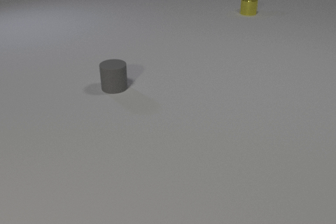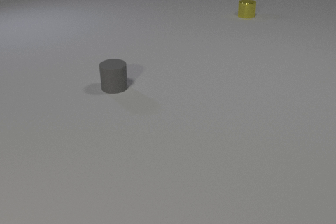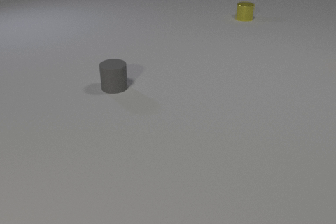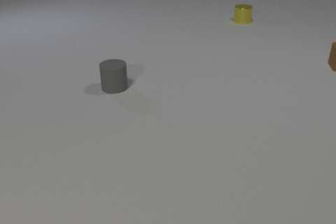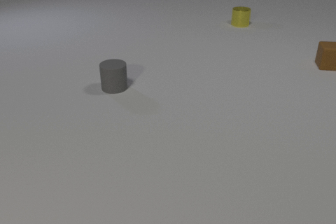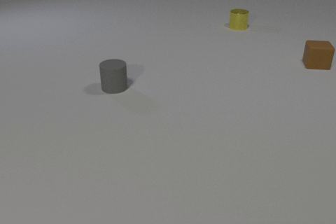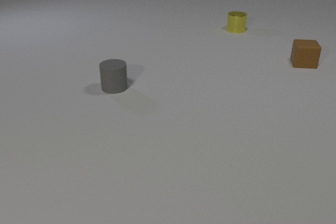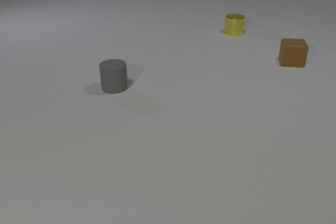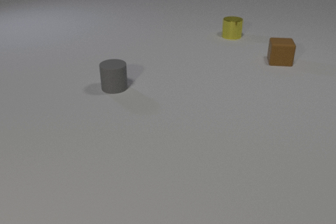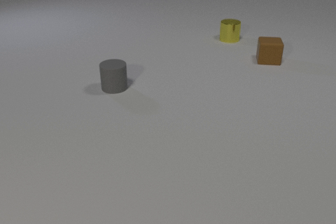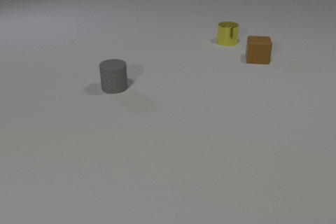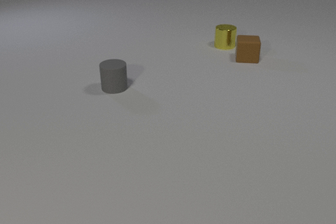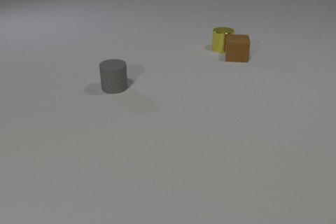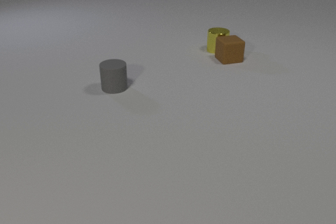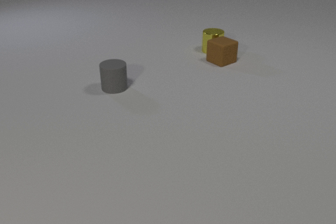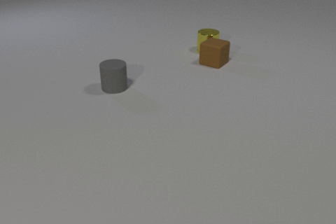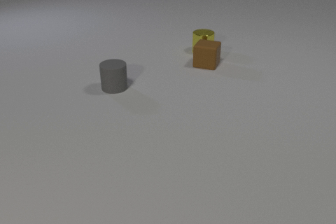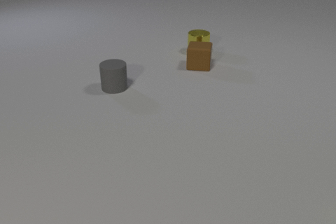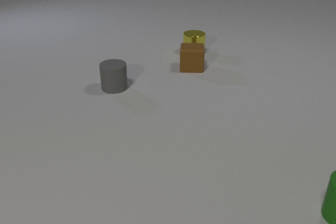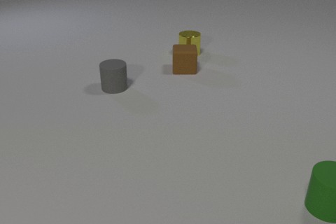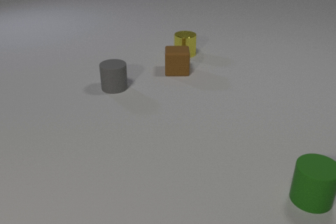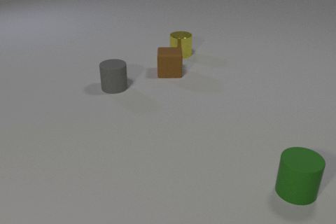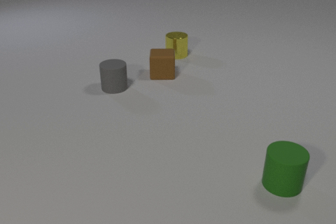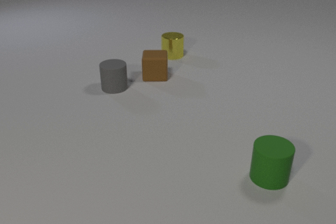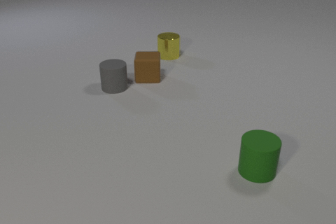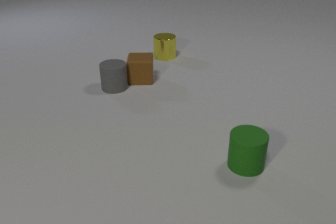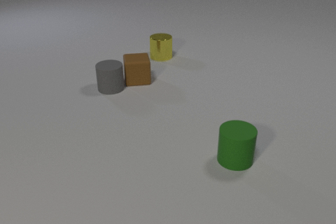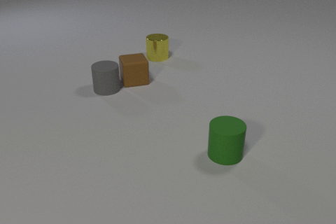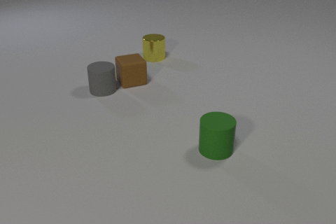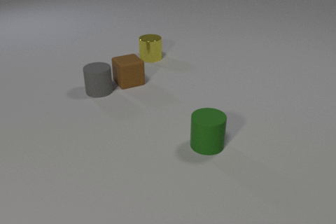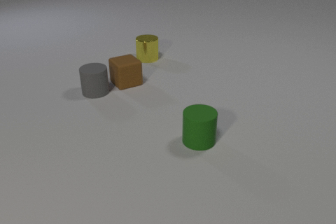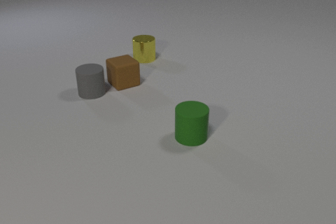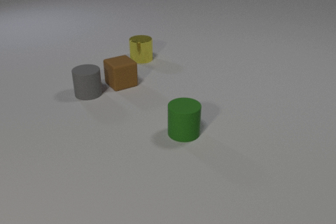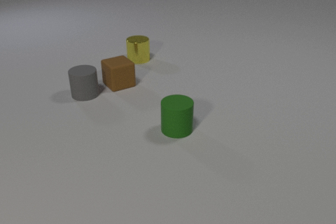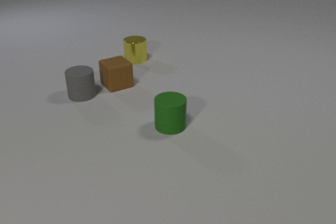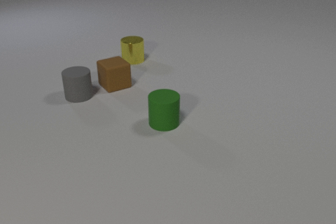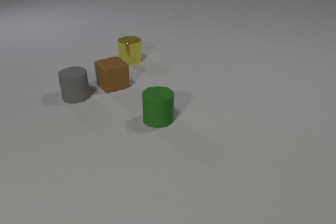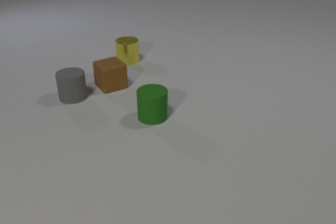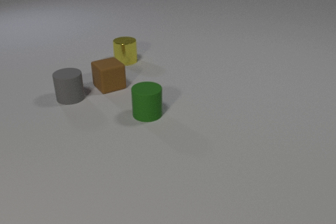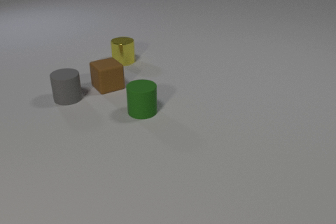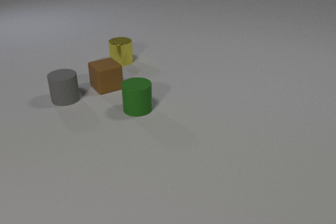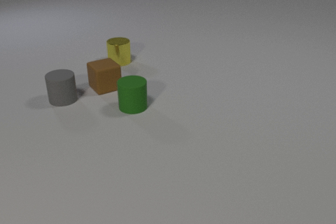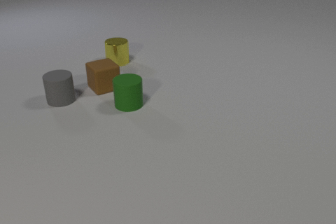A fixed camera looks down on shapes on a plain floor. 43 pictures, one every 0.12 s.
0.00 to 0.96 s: The brown rubber cube comes in at the right edge, slides to the left. The yellow metal cylinder slides toward the camera.
0.96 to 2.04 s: The brown rubber cube slides to the left, spins counterclockwise seen from above by about 90 degrees, its near face sliding to the right. The yellow metal cylinder slides toward the camera and to the left. The brown rubber cube and the yellow metal cylinder collide.
2.04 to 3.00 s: The brown rubber cube slides to the left and toward the camera. The yellow metal cylinder slides to the left. The green rubber cylinder comes in at the right edge, slides to the left and away from the camera. The brown rubber cube and the gray rubber cylinder collide.
3.00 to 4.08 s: The brown rubber cube slides to the left and toward the camera, spins counterclockwise seen from above by about 30 degrees, its near face sliding to the right. The yellow metal cylinder slides to the left. The gray rubber cylinder slides to the left. The green rubber cylinder slides to the left and away from the camera.
4.08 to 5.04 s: The brown rubber cube slides to the left. The yellow metal cylinder slides to the left. The gray rubber cylinder slides to the left. The green rubber cylinder slides away from the camera and to the left.
What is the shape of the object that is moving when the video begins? cylinder.
How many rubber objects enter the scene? 2.
Are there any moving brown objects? yes.
